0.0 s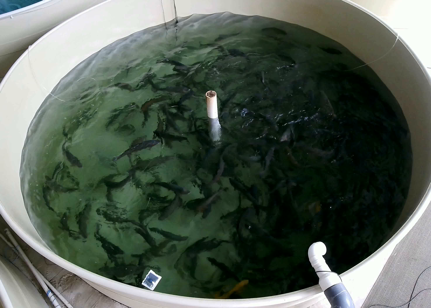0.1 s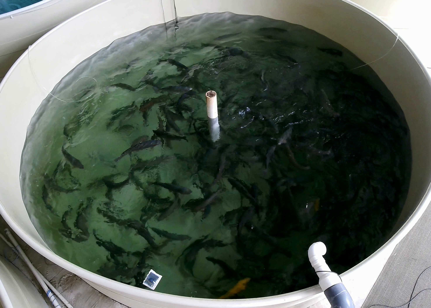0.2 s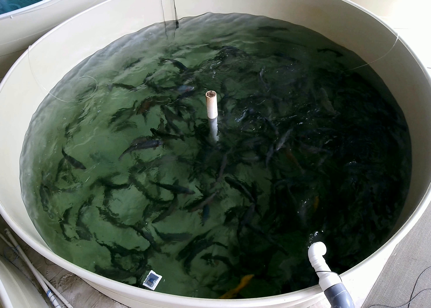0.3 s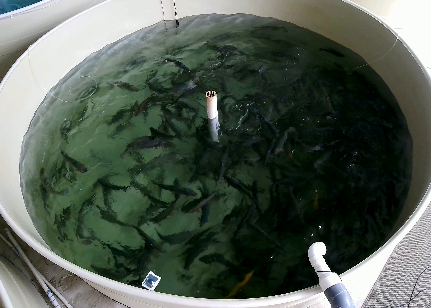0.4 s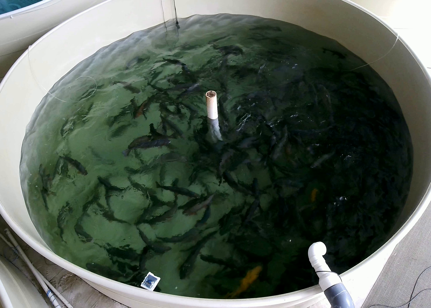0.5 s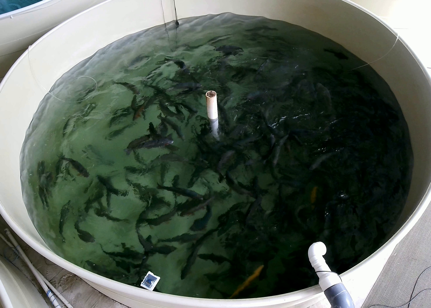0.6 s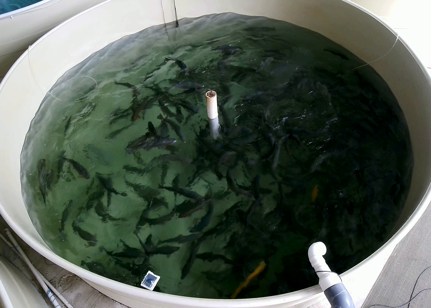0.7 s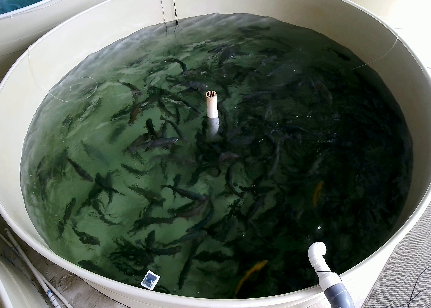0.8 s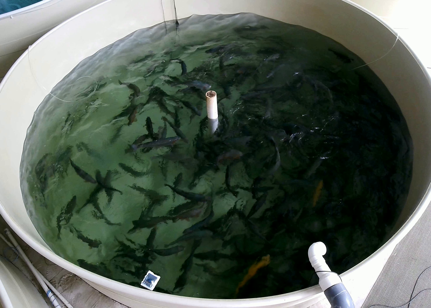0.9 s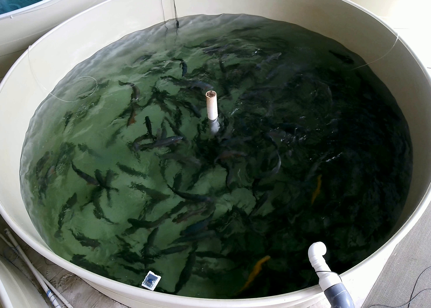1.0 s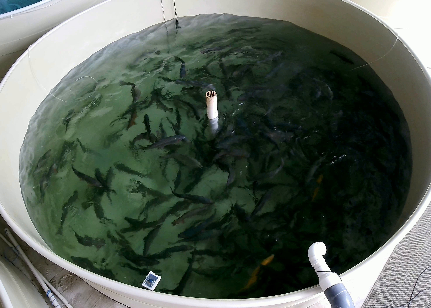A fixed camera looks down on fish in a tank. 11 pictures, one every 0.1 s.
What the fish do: Foraging.
